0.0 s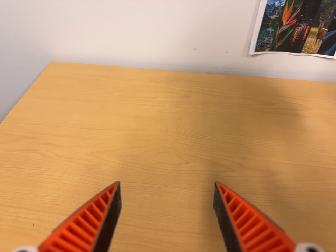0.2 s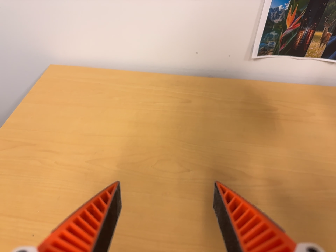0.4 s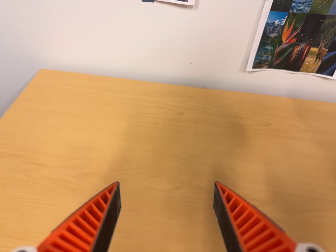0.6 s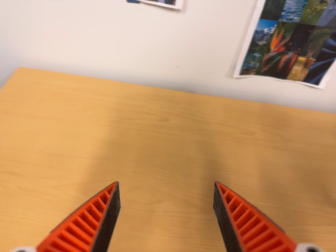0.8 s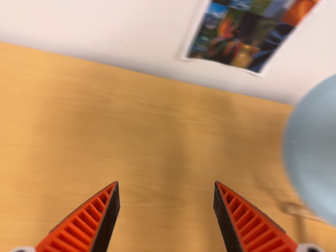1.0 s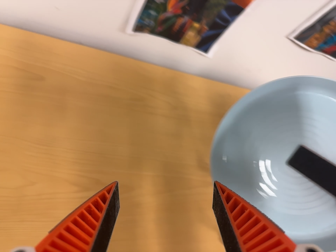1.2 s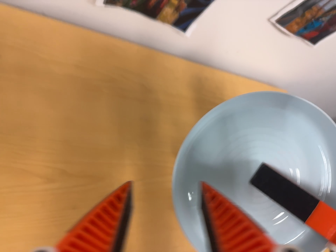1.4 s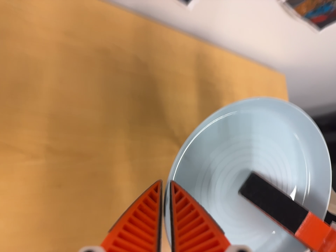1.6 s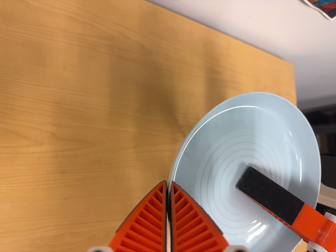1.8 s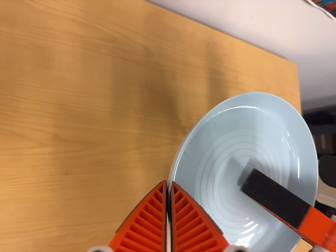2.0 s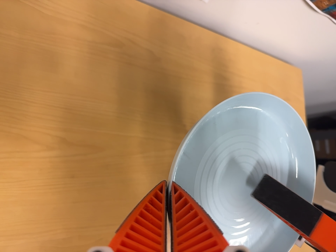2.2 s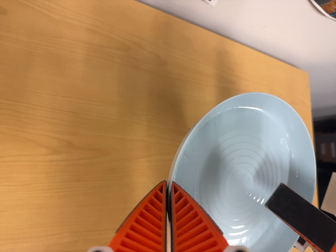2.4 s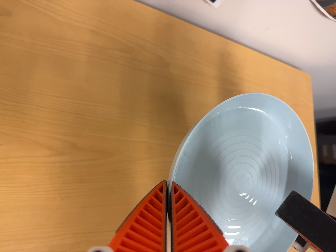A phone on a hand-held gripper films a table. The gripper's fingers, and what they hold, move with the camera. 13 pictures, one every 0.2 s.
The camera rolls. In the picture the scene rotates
clockwise.
The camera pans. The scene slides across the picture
to the left.
0.0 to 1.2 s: The scene slides to the left, as the camera pans about 35 degrees to its right. It travels toward the top of its view and forward, about 20 cm. Its aim tips toward the bottom of its view by about 25 degrees.
1.2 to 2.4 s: The camera's aim tips toward the bottom of its view by about 10 degrees.
The film runs backward here.
